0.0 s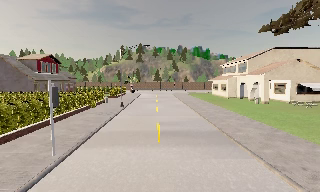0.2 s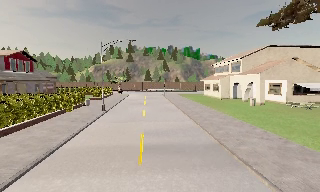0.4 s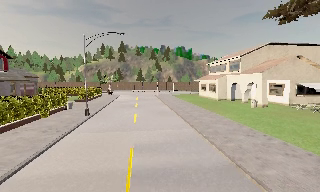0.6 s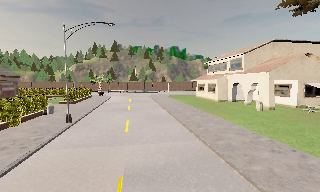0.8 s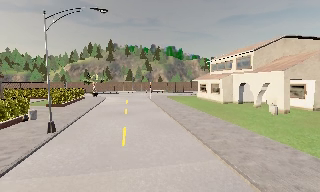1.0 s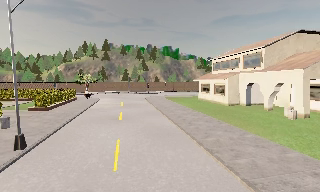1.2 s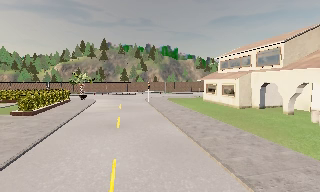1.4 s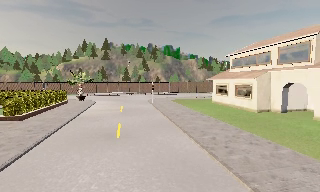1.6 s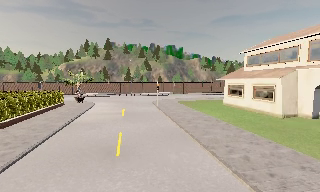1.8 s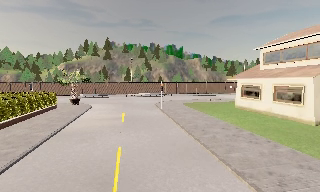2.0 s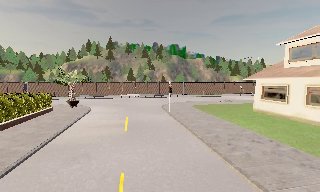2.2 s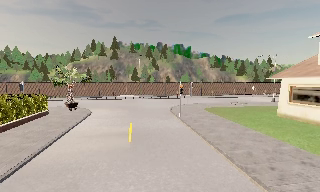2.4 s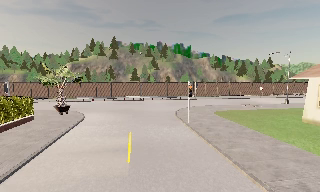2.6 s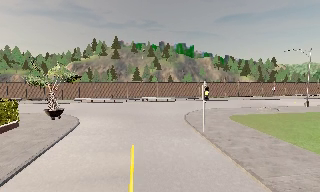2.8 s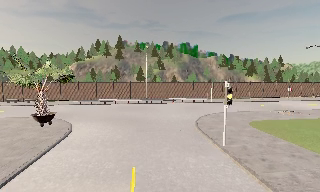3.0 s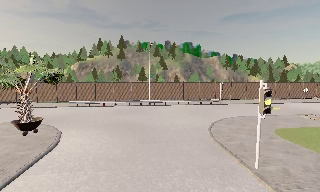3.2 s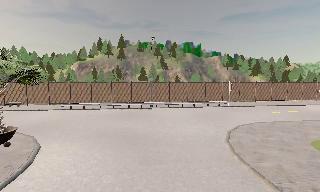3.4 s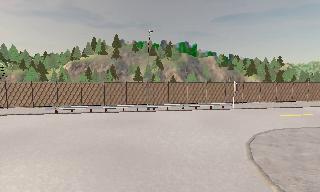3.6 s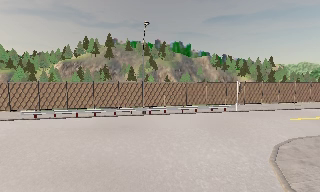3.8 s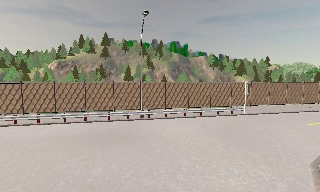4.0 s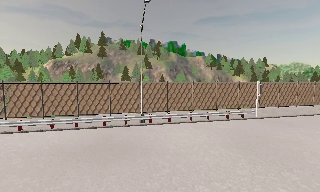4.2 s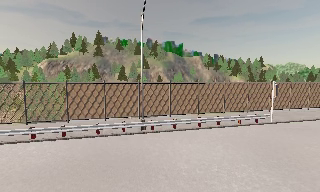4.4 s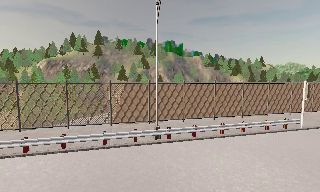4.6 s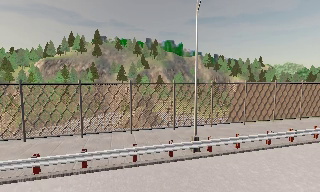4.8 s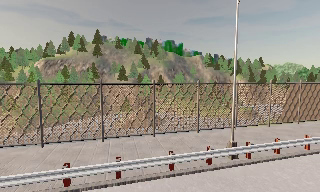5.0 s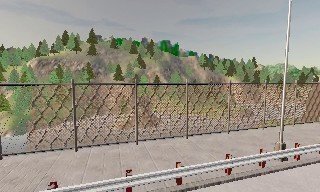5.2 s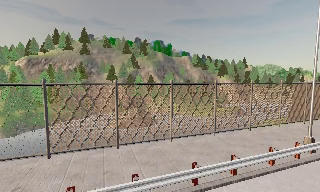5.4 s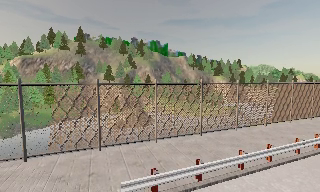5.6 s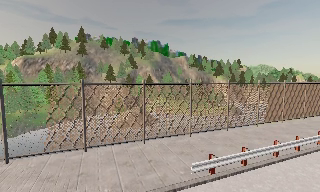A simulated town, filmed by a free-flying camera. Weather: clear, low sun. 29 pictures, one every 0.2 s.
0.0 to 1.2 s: The camera pans to its right, which is clockwise from overhead, by about 10 degrees. It travels forward, about 14 m, so what stands in front looms larger.
1.2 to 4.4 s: The camera travels forward, about 35 m, so what stands in front looms larger.
4.4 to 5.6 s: The camera travels to its left, about 12 m, so close, fixed things drift to the right.
The film runs backward here.
